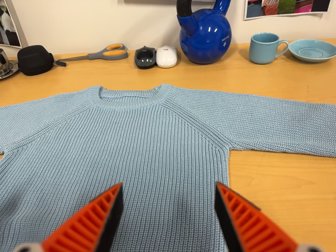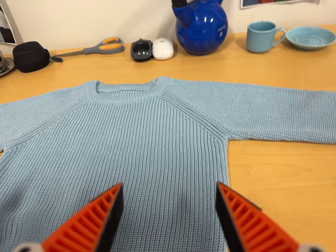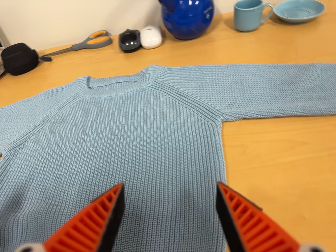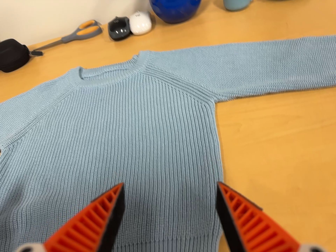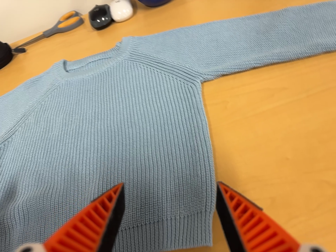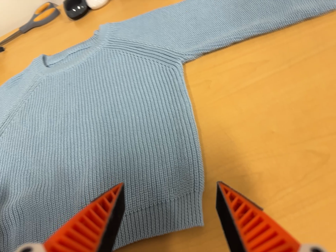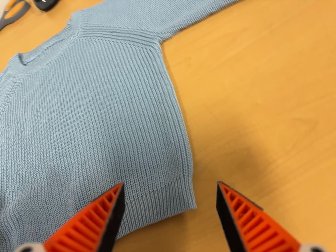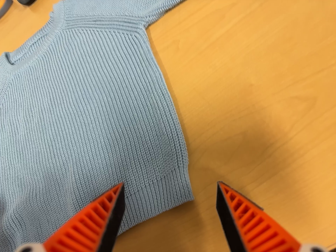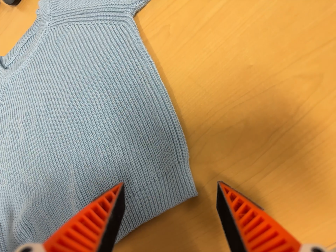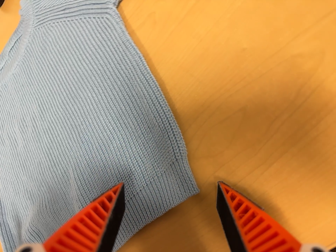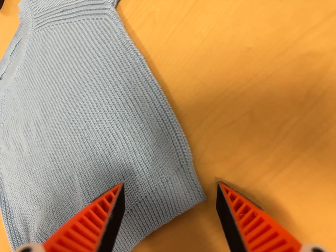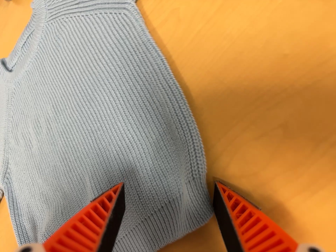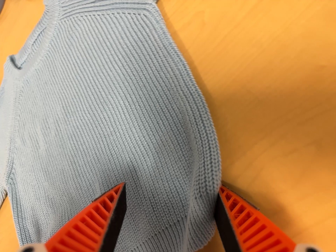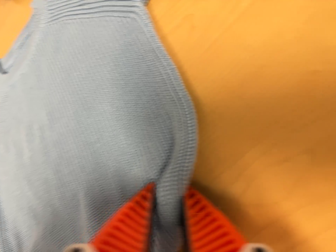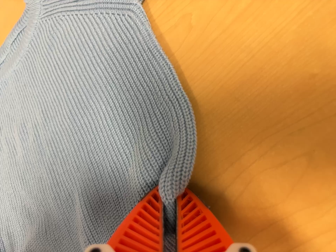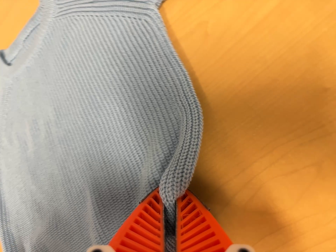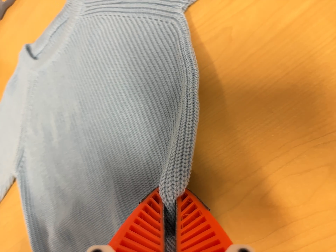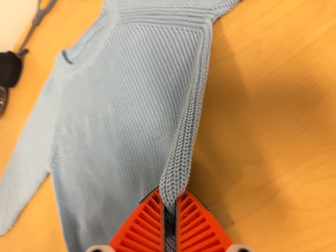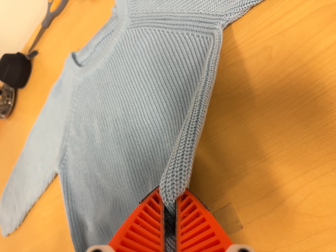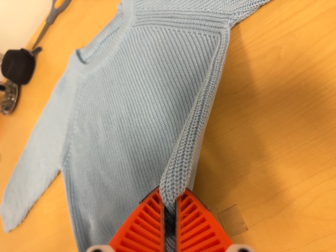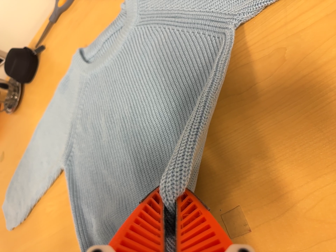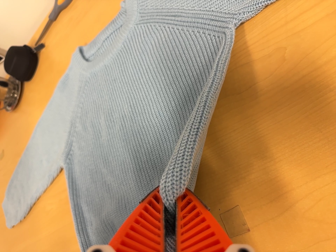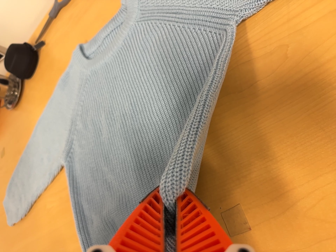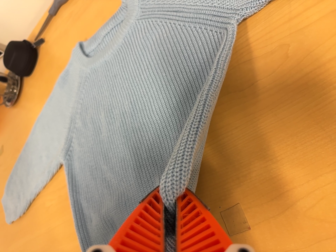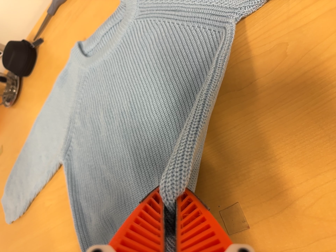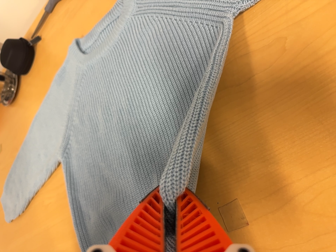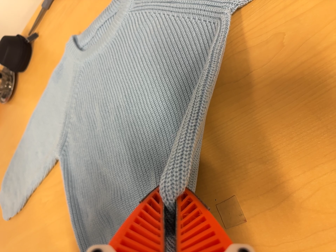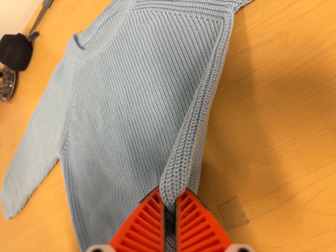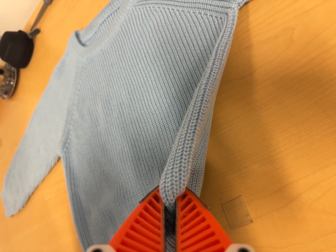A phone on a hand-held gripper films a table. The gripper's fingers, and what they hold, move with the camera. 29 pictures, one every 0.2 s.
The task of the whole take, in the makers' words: fold up.
0.0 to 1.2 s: The camera travels to its right, about 8 cm, so close, fixed things drift to the left. Its aim tips toward the bottom of its view by about 20 degrees, and the scene shifts upward. It rolls about its line of sight by about 30 degrees, and the scene rotates counterclockwise.
1.2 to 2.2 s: The camera travels forward and toward the top of its view, about 9 cm, so what stands in front looms larger. Its aim tips toward the bottom of its view by about 15 degrees. It rolls about its line of sight by about 15 degrees, and the scene rotates counterclockwise.
2.2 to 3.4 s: The camera travels to its left, about 7 cm, so close, fixed things drift to the right. It rolls about its line of sight by about 10 degrees, and the scene rotates clockwise.
3.4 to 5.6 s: The camera shifts only a little, or ends up much as it began.
The film runs forward here.
